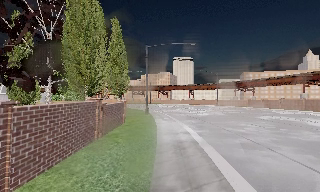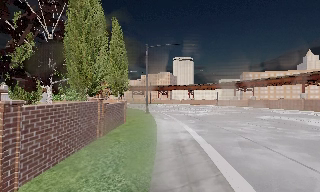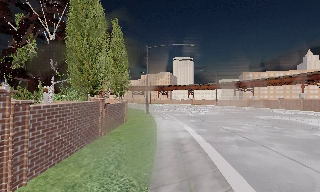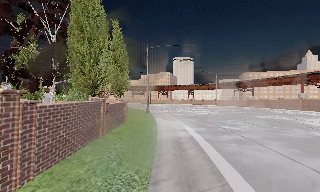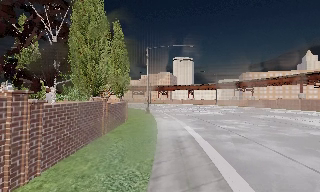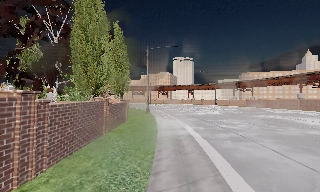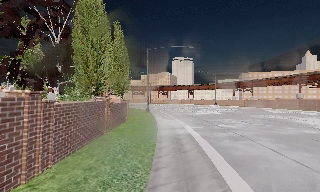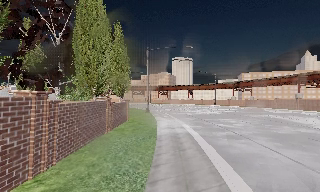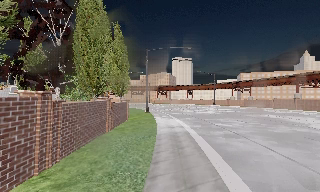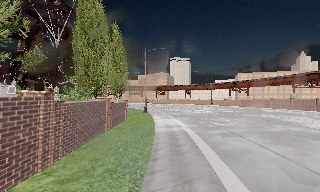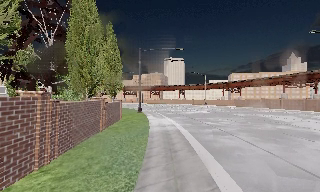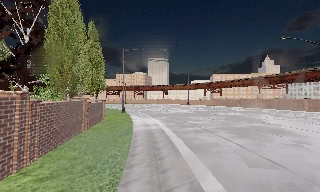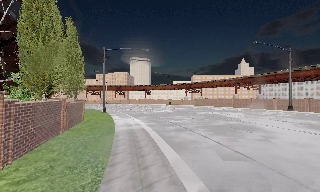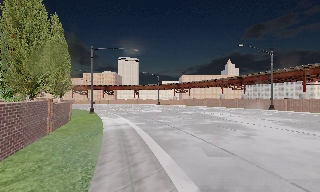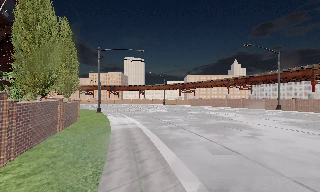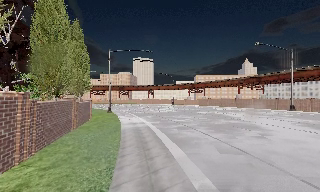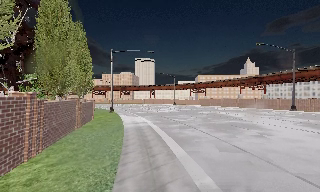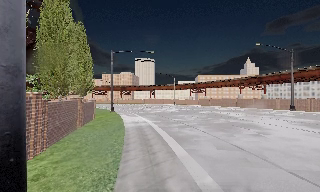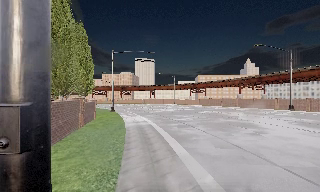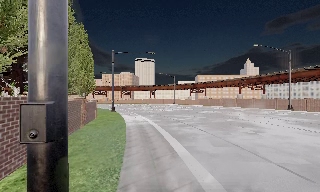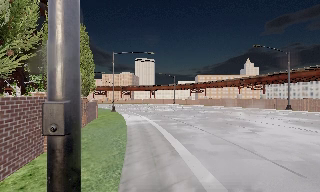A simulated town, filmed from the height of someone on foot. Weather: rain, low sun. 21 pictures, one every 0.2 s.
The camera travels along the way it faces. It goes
backward.
0.0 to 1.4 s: The camera travels backward, about 1.5 m, so what stands in front gets smaller.
1.4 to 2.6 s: The camera pans to its right, which is clockwise from overhead, by about 20 degrees. It travels backward, about 1.5 m, so what stands in front gets smaller.
2.6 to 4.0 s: The camera travels backward, about 1.5 m, so what stands in front gets smaller.
The film runs backward here.
